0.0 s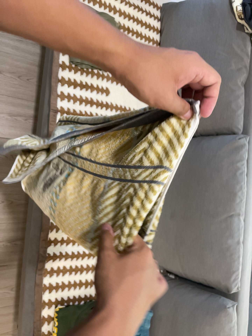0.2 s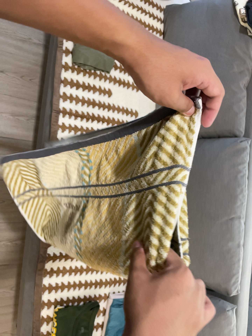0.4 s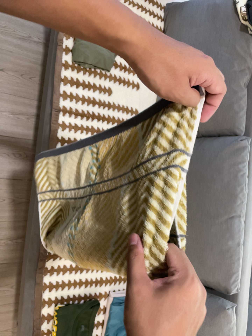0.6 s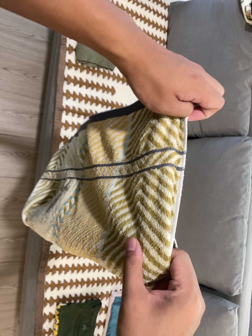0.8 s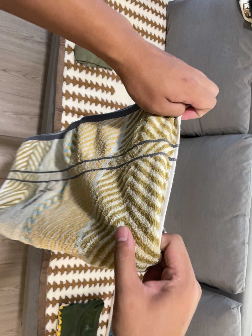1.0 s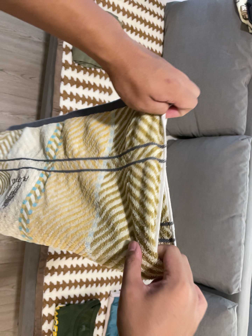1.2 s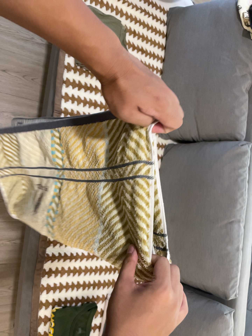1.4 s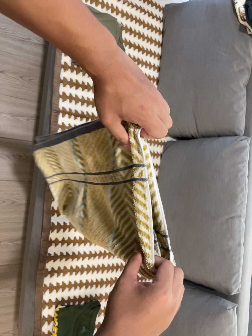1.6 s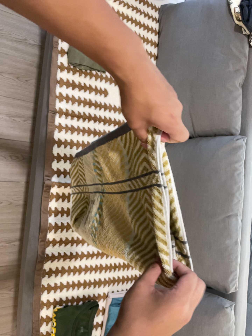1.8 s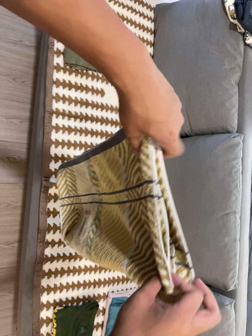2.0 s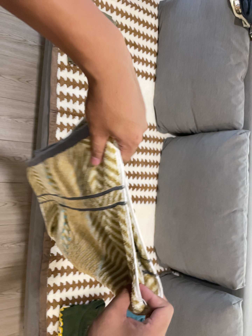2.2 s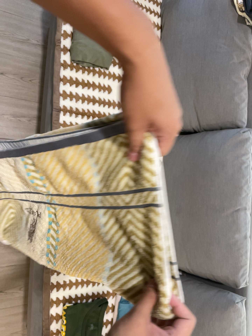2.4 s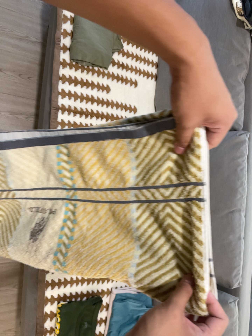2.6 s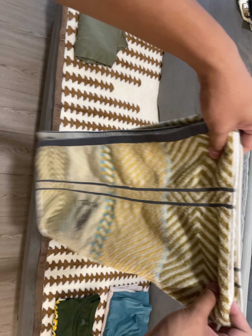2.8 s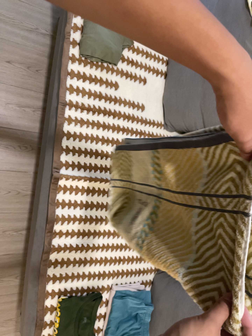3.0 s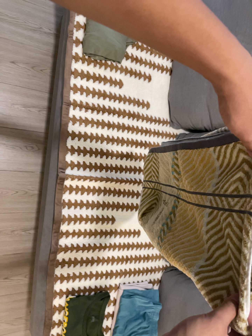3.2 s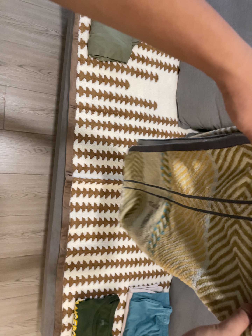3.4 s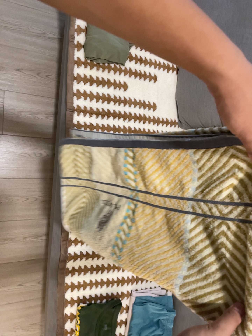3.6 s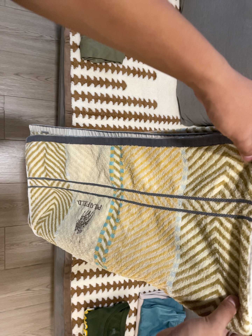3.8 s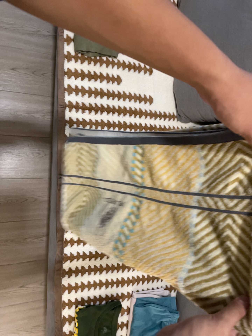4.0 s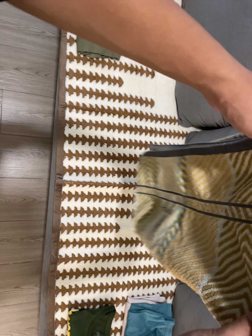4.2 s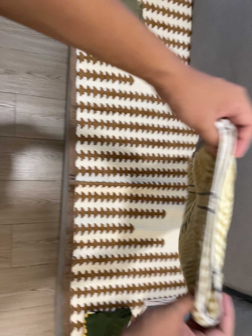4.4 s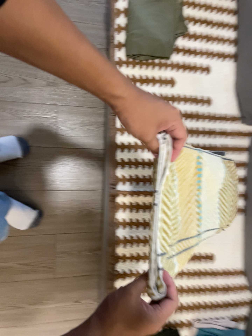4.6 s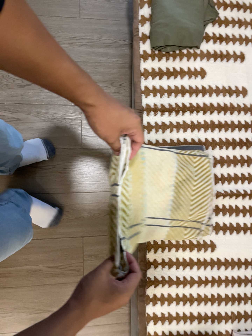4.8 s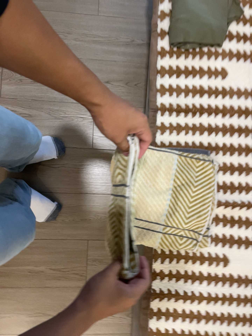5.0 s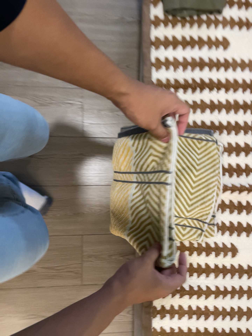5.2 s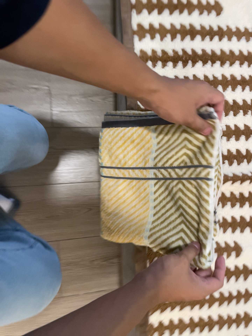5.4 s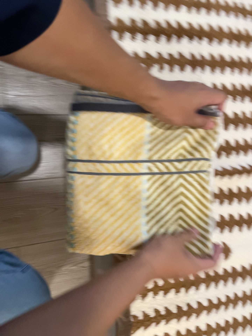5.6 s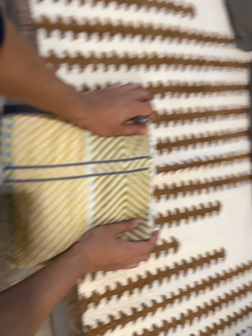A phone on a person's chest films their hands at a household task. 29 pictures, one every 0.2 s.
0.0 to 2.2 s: The camera shifts only a little, or ends up much as it began.
2.2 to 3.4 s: The camera travels toward the top of its view, about 8 cm.
3.4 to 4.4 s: The scene slides to the right, as the camera pans about 15 degrees to its left. It travels forward and to its right, about 14 cm, so what stands in front looms larger.
4.4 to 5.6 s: The camera pans to its right by about 15 degrees. It travels forward, about 40 cm, so what stands in front looms larger. It rolls about its line of sight by about 10 degrees, and the scene rotates counterclockwise.
The film runs forward here.
